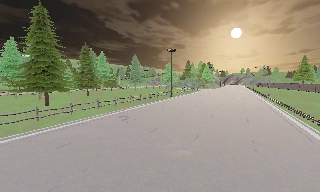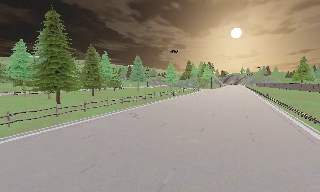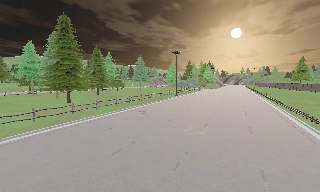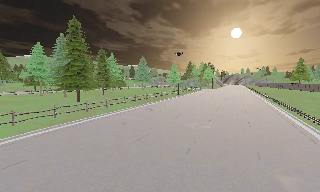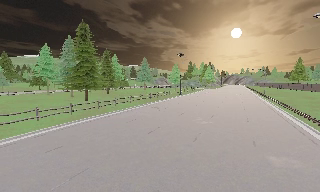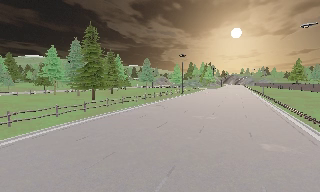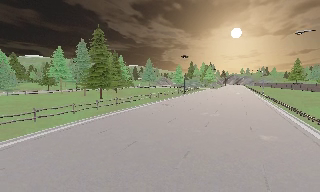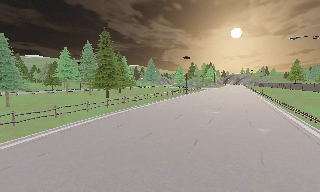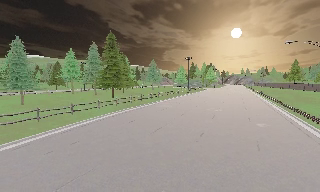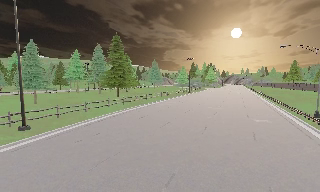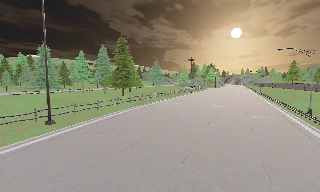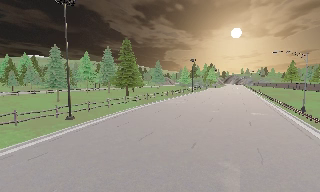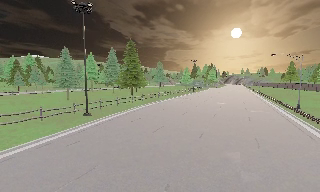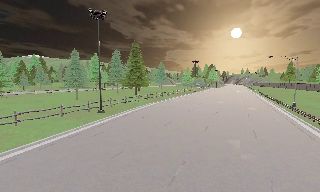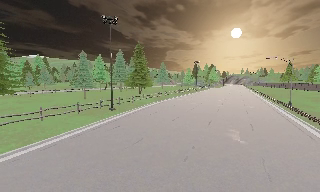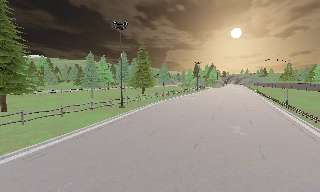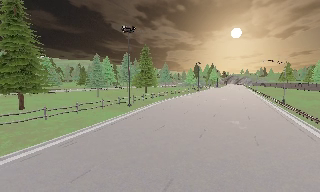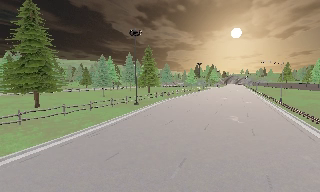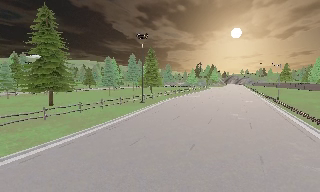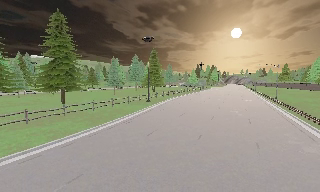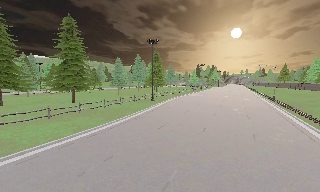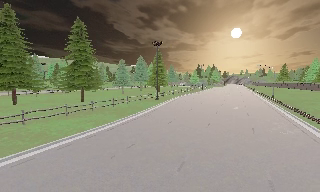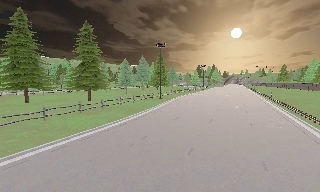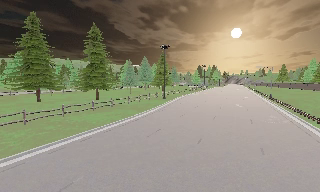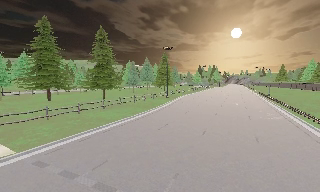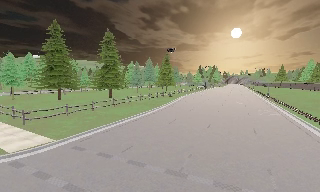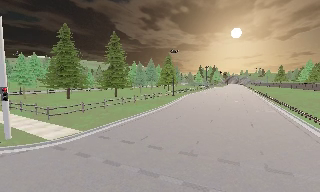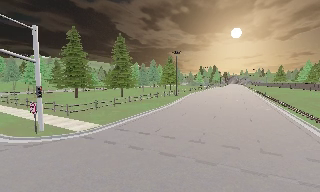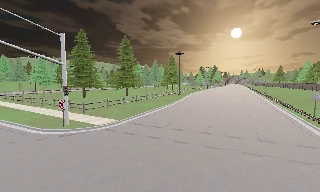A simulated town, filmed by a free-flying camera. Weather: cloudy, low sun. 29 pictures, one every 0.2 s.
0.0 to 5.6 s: The camera travels backward and to its left, about 55 m, so what stands in front gets smaller.
The film runs backward here.
